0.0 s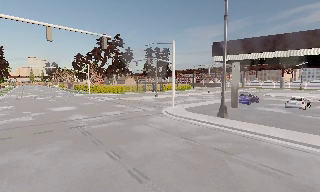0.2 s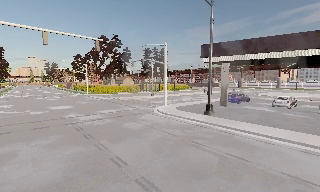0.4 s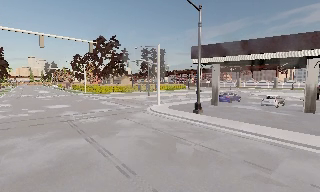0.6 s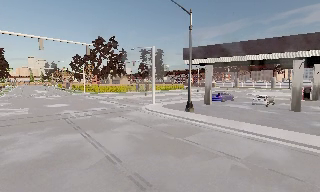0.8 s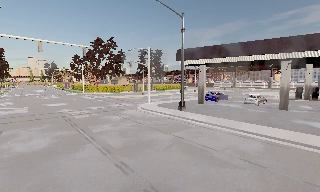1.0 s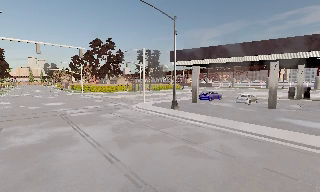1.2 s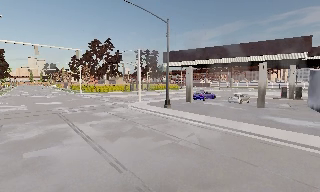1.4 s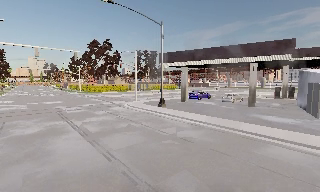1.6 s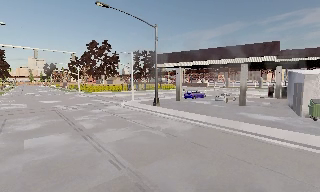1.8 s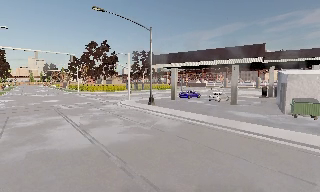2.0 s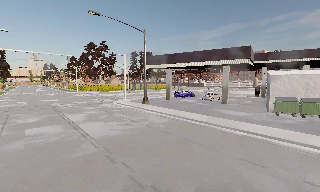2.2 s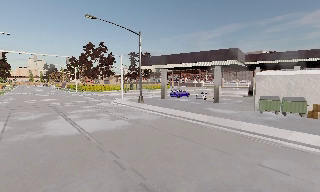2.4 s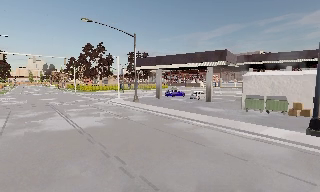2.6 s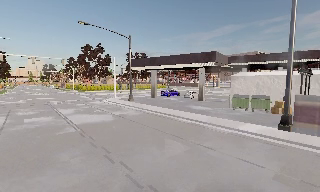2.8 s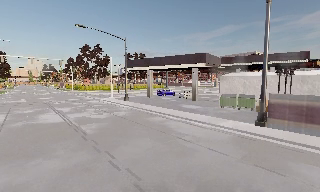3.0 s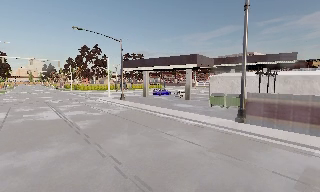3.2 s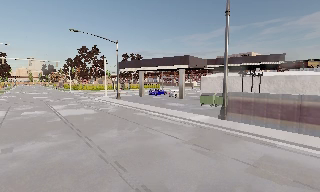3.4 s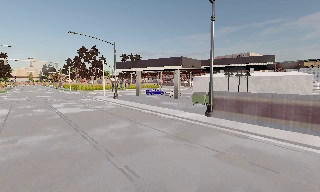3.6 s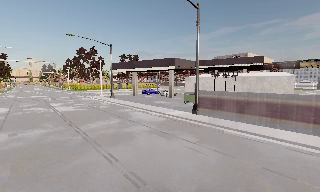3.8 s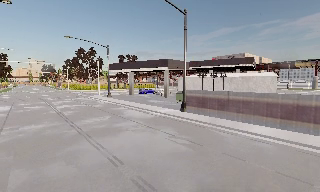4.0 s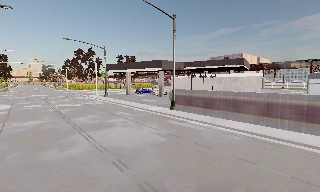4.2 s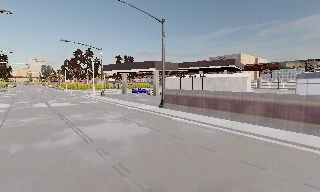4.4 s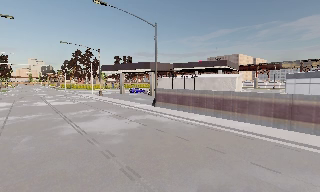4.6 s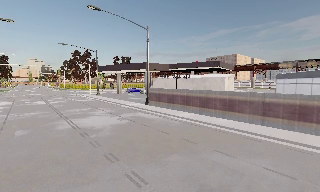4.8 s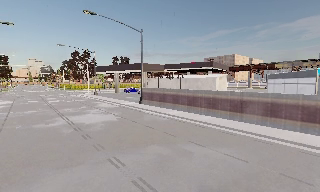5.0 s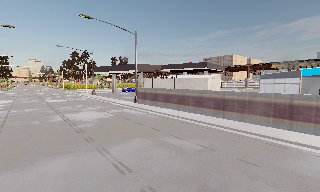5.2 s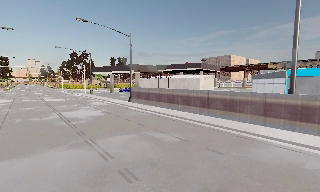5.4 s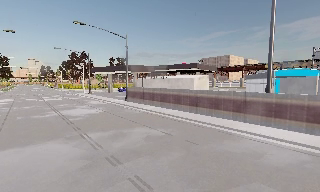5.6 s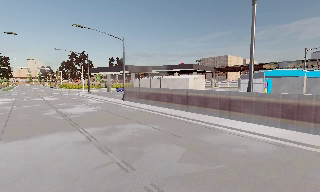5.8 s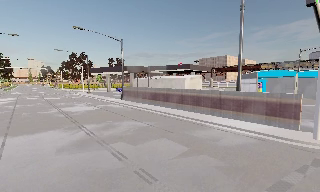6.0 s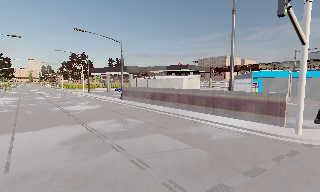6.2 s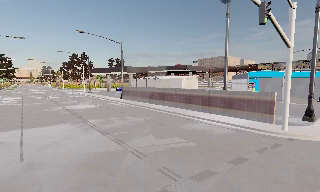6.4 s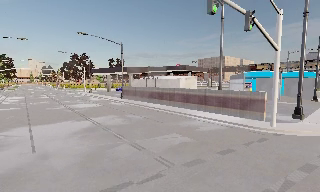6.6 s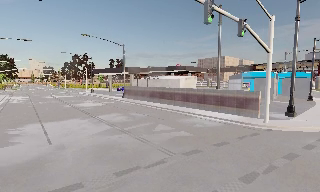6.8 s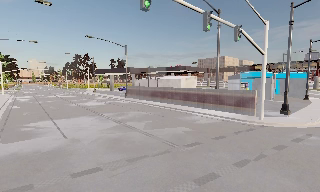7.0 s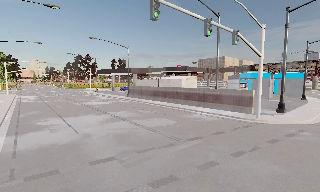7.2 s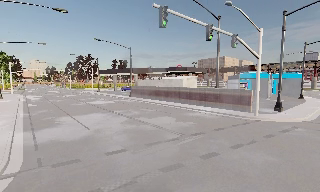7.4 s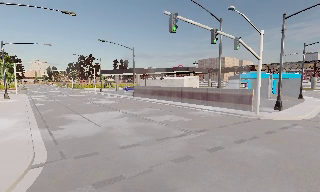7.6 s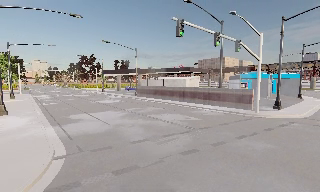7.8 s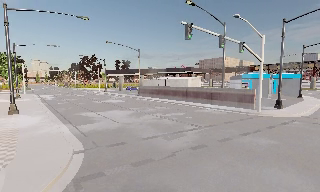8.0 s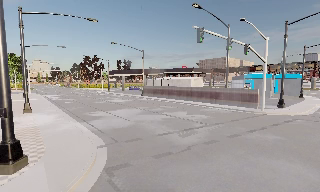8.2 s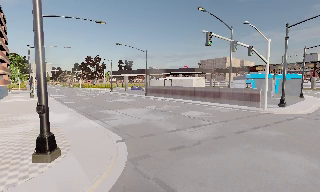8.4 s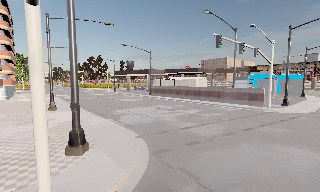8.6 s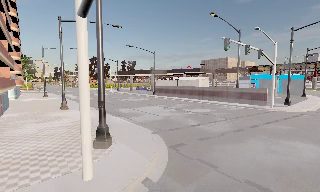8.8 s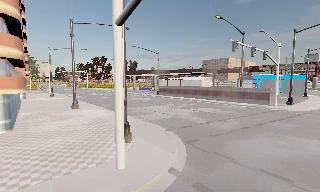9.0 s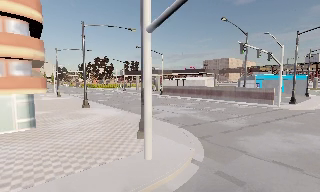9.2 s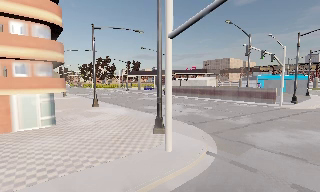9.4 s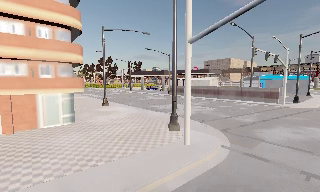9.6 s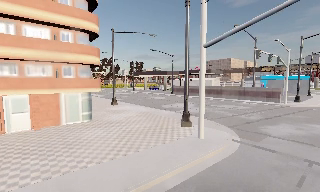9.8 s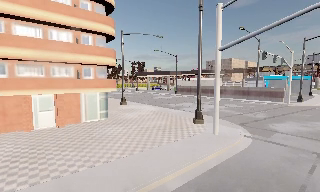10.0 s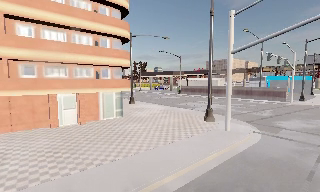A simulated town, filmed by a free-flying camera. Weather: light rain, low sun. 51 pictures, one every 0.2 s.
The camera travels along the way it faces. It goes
backward.
0.0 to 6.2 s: The camera travels backward and to its right, about 40 m, so what stands in front gets smaller.
6.2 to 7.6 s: The camera travels backward, about 6 m, so what stands in front gets smaller.
7.6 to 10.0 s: The camera travels to its left and backward, about 14 m, so close, fixed things drift to the right.
The film runs forward here.
